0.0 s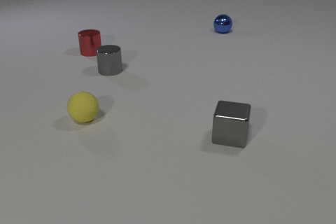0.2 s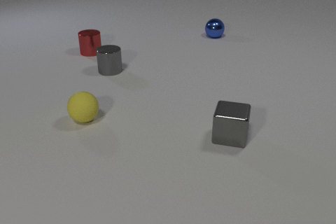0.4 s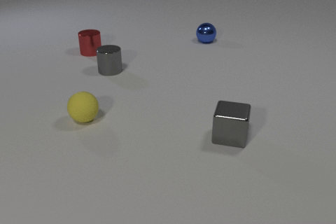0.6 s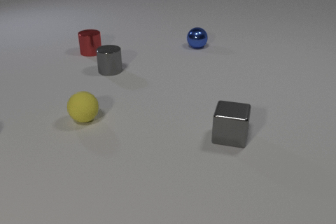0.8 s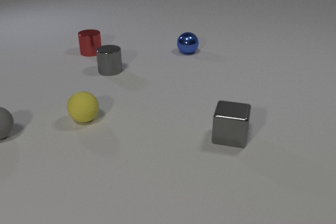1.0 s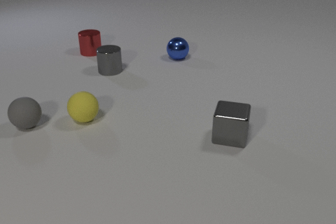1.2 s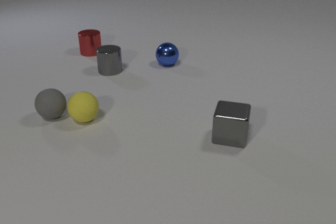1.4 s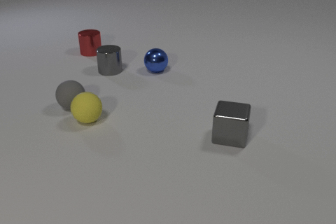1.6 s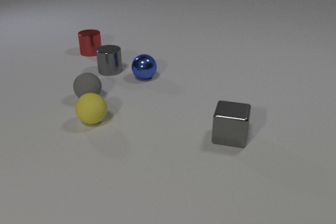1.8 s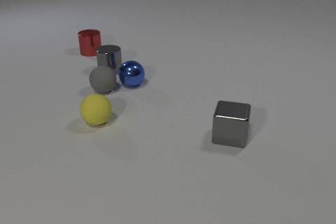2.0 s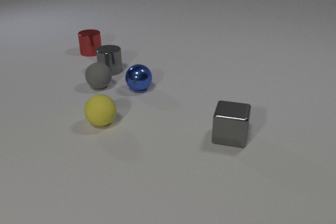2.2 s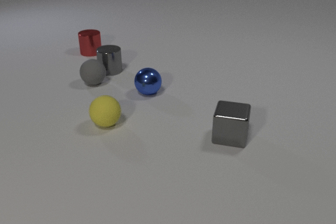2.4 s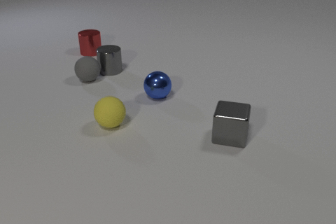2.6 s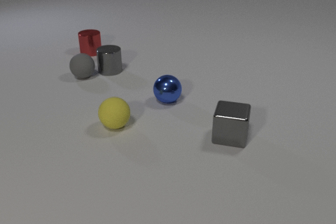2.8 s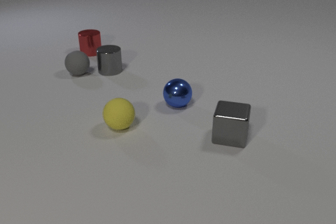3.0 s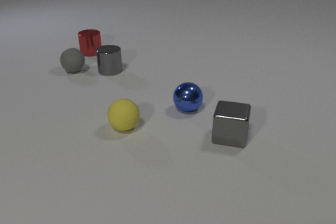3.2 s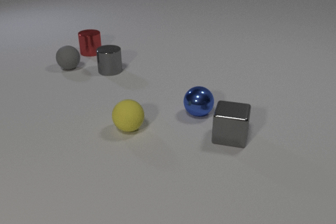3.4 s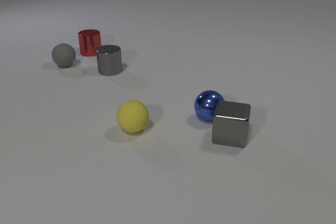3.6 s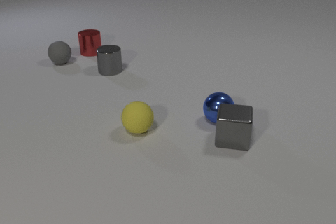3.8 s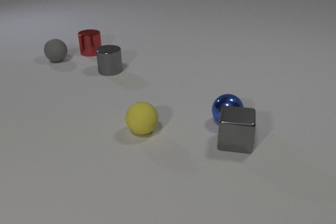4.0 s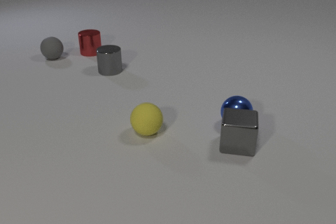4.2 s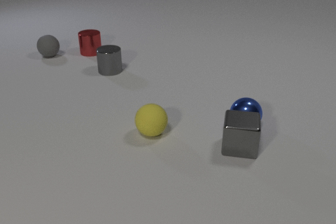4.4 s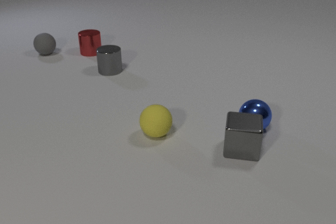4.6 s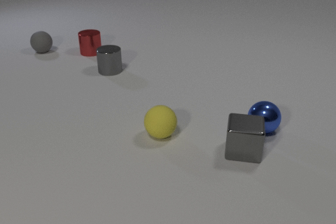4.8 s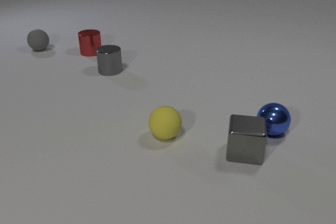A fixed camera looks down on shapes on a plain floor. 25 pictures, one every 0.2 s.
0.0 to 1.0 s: The gray rubber sphere comes in at the left edge, rolls to the right. The blue metal sphere rolls toward the camera and to the left.
1.0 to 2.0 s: The gray rubber sphere rolls to the right and away from the camera. The blue metal sphere rolls toward the camera and to the left. The yellow rubber sphere rolls to the right and toward the camera. The gray rubber sphere and the yellow rubber sphere collide. The gray rubber sphere and the blue metal sphere collide.
2.0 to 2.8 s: The gray rubber sphere rolls away from the camera and to the left. The blue metal sphere rolls to the right and toward the camera. The yellow rubber sphere rolls to the right and toward the camera.
2.8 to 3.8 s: The gray rubber sphere rolls away from the camera and to the left. The blue metal sphere rolls to the right and toward the camera. The yellow rubber sphere rolls to the right and toward the camera. The gray metal cube slides toward the camera. The blue metal sphere and the gray metal cube collide.
3.8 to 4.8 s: The gray rubber sphere rolls away from the camera and to the left. The blue metal sphere rolls to the right. The yellow rubber sphere rolls to the right. The gray metal cube slides toward the camera and to the right.
What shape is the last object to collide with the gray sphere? sphere.
What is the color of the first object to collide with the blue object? gray.
What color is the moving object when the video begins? blue.
